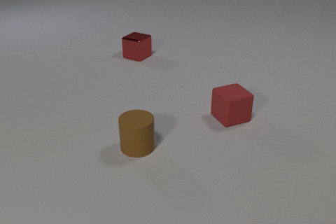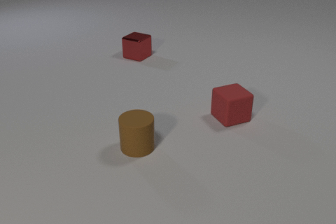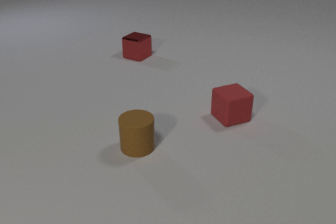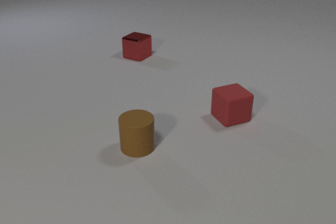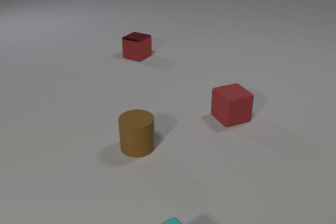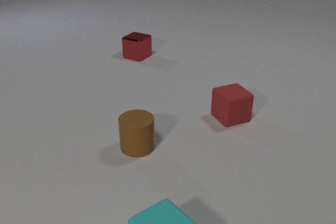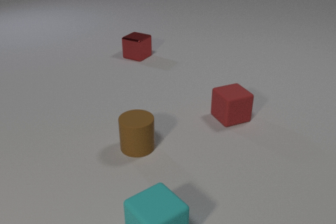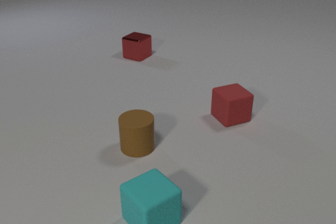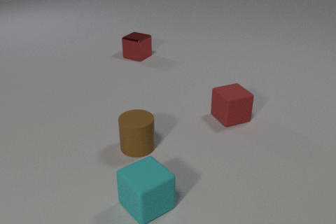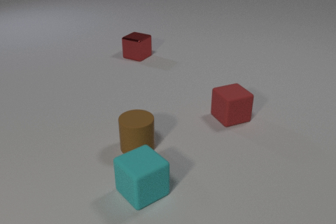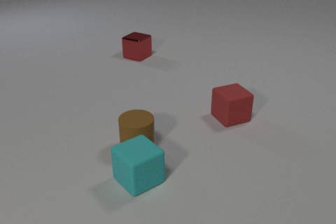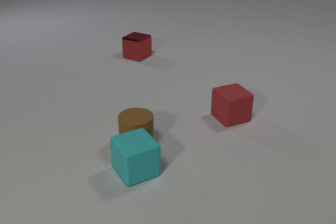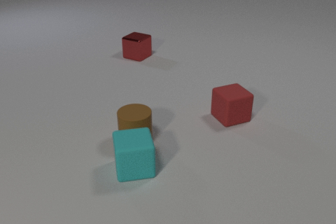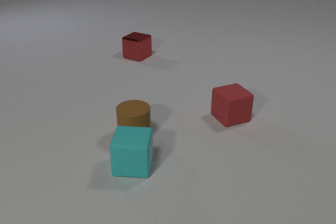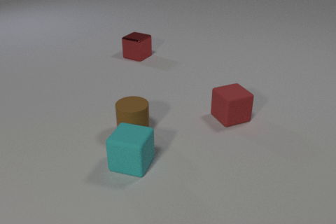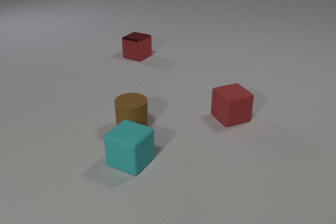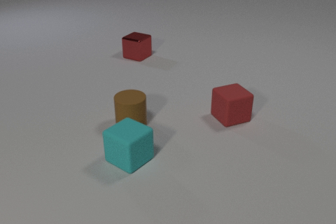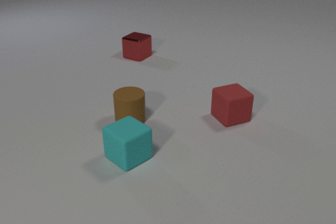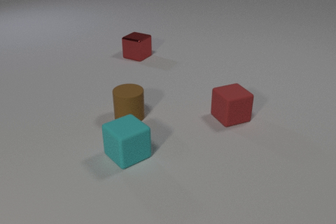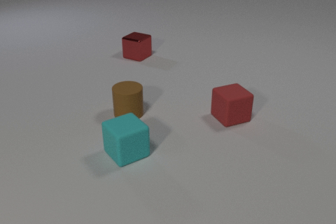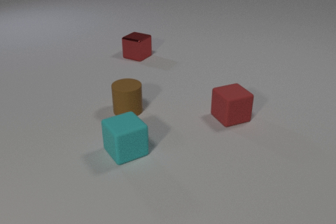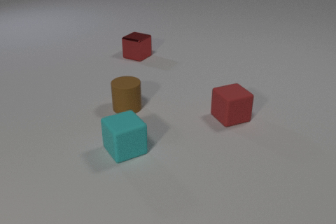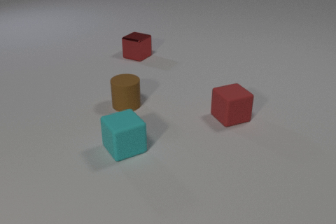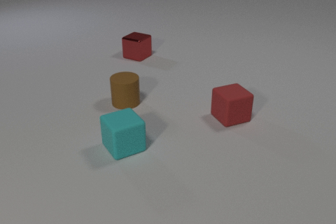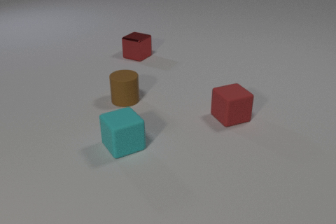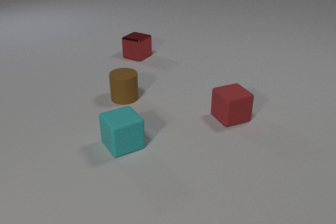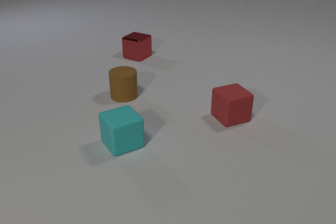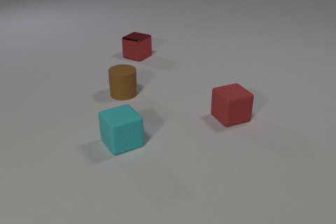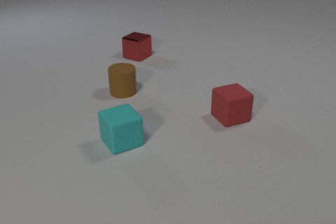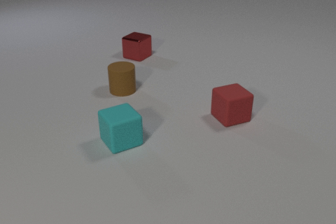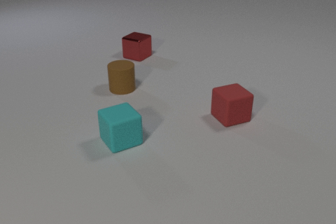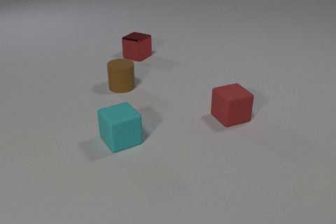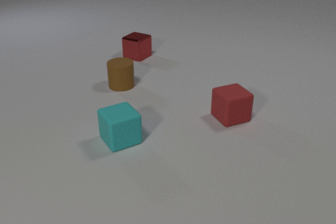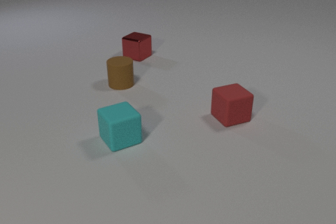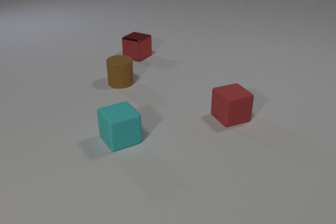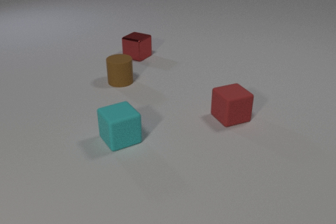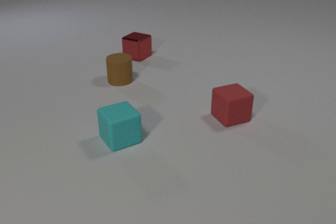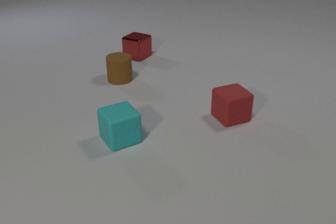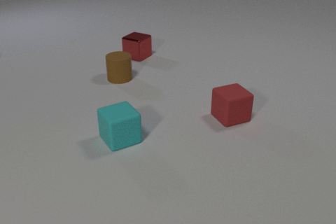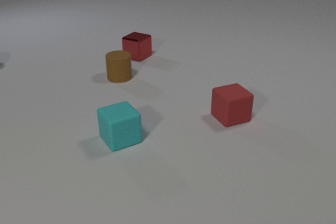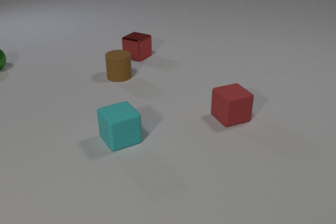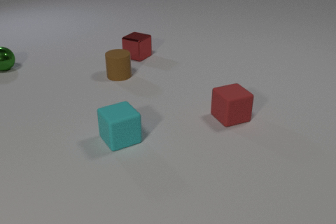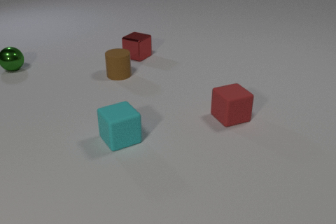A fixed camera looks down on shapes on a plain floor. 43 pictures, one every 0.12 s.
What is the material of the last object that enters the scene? metal.
What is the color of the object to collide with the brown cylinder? cyan.
How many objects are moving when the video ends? 2.
0.00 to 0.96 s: The cyan rubber cube comes in at the bottom edge, slides away from the camera.
0.96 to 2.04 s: The cyan rubber cube slides away from the camera, spins so that its near face slides to the left, clockwise seen from above. The brown rubber cylinder slides away from the camera. The cyan rubber cube and the brown rubber cylinder collide.
2.04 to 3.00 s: The cyan rubber cube slides away from the camera. The brown rubber cylinder slides away from the camera.
3.00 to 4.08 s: The cyan rubber cube slides away from the camera. The brown rubber cylinder slides away from the camera.
4.08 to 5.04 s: The brown rubber cylinder slides away from the camera. The green metal sphere comes in at the left edge, rolls to the right and toward the camera.
